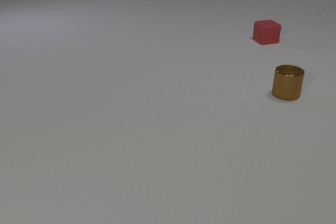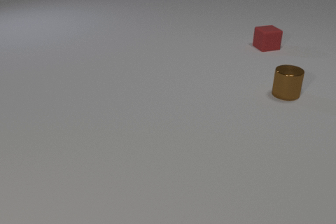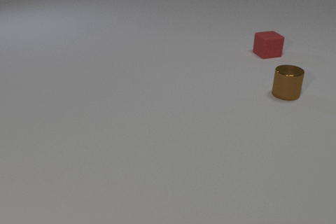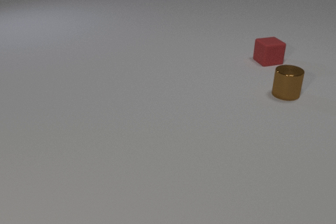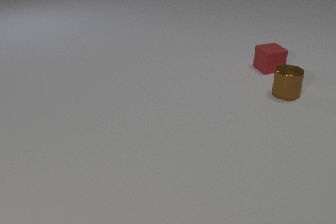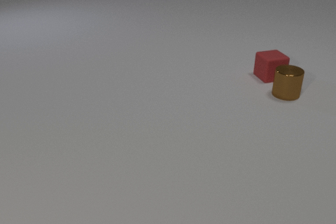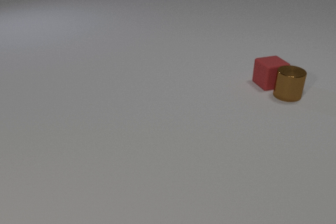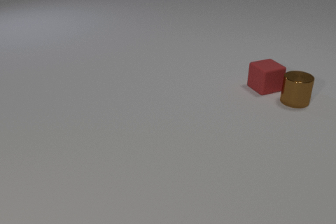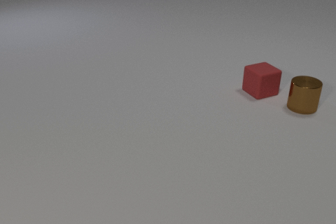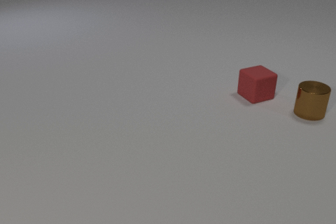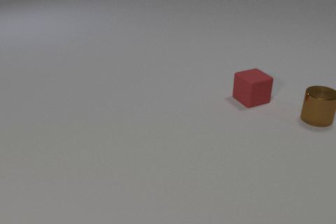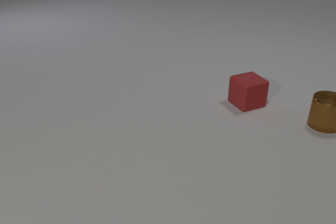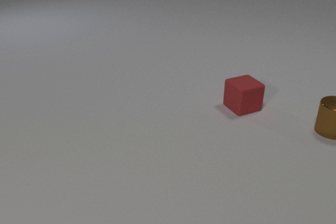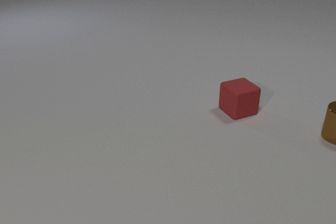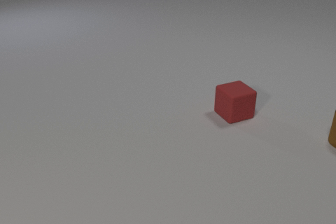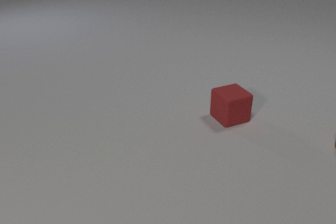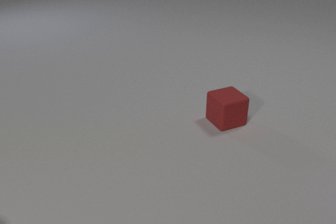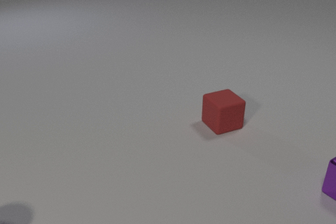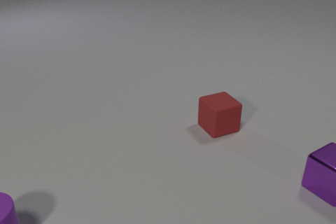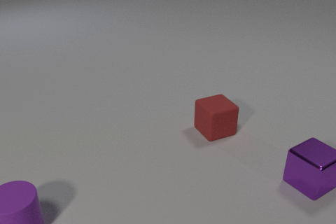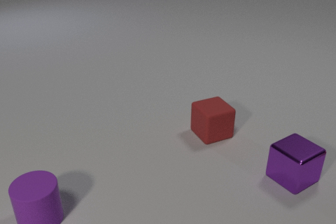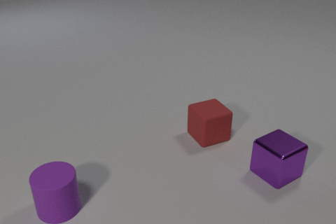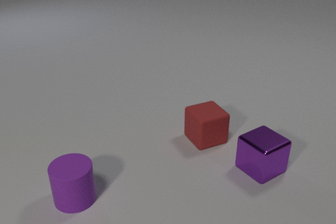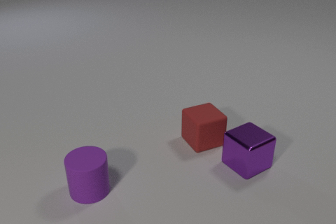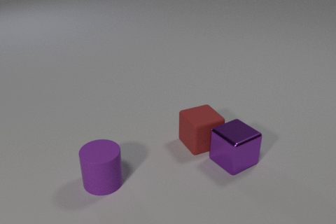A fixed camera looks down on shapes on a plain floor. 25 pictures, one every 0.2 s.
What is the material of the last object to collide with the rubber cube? metal.
How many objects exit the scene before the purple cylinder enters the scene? 1.
What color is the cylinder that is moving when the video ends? purple.
0.0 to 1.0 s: The red rubber cube slides toward the camera.
1.0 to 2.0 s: The red rubber cube slides toward the camera. The brown metal cylinder slides toward the camera and to the right. The red rubber cube and the brown metal cylinder collide.
2.0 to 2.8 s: The red rubber cube slides toward the camera and to the left. The brown metal cylinder slides toward the camera and to the right.
2.8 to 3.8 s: The red rubber cube slides toward the camera and to the left. The brown metal cylinder slides toward the camera and to the right, leaves at the right edge. The purple metal cube comes in at the right edge, slides to the left. The purple rubber cylinder comes in at the left edge, slides to the right.
3.8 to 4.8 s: The red rubber cube slides toward the camera and to the left. The purple metal cube slides to the left. The purple rubber cylinder slides to the right and away from the camera.
